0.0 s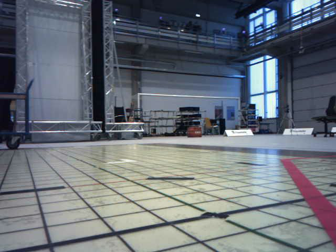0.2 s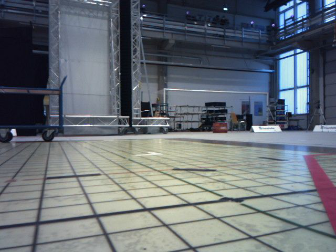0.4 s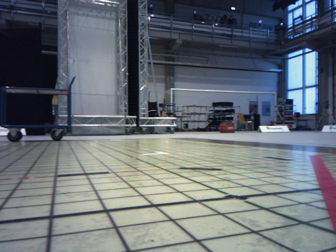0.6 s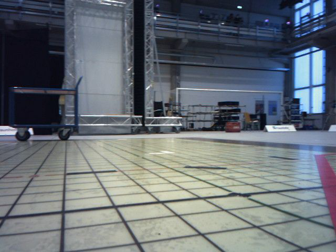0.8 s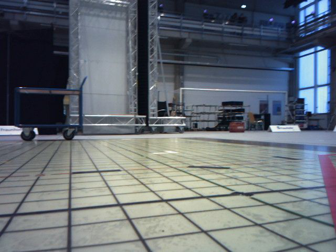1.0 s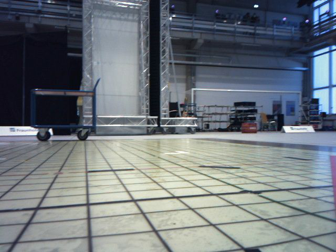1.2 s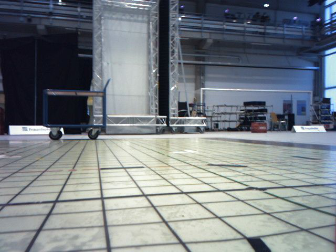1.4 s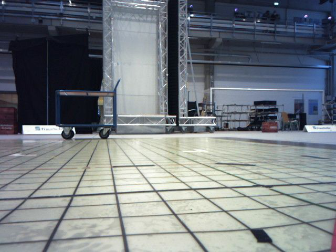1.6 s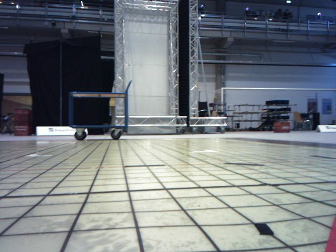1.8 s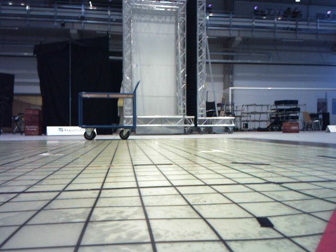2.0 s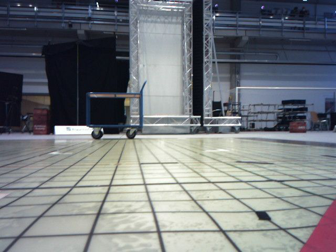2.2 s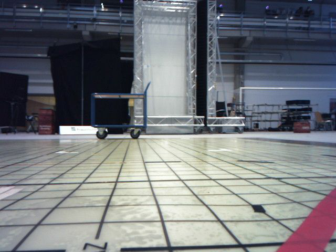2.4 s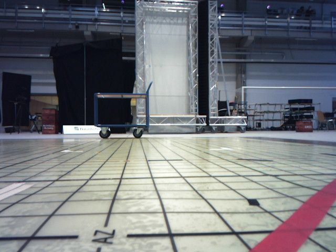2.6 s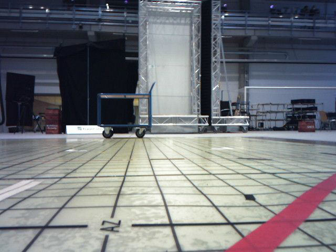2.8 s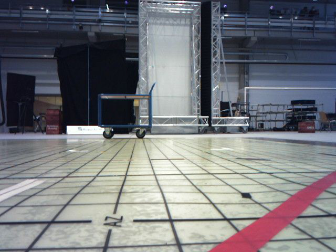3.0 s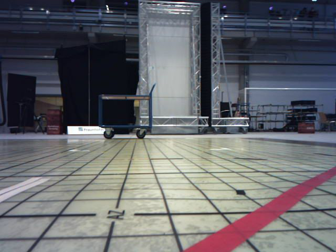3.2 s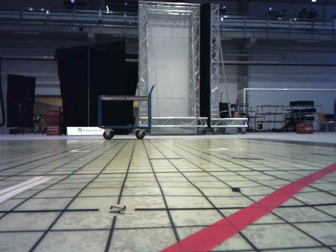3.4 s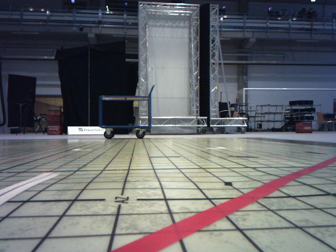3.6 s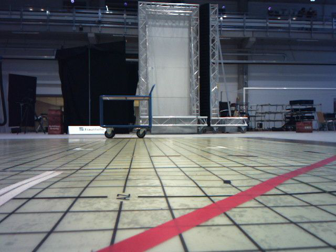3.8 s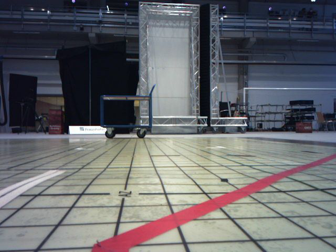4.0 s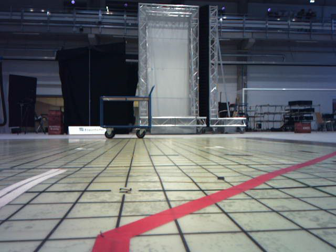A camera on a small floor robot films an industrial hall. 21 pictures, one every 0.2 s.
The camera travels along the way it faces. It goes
backward.
0.0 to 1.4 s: The scene slides to the right, as the camera pans about 15 degrees to its left. It travels backward, about 0.3 m, so what stands in front gets smaller.
1.4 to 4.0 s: The camera travels backward, about 0.5 m, so what stands in front gets smaller.
The film runs backward here.
